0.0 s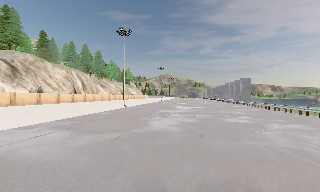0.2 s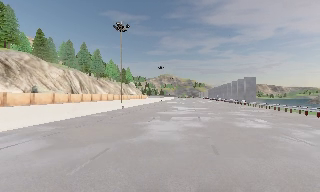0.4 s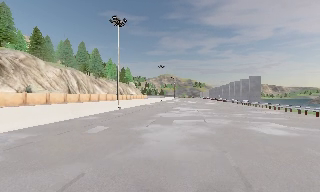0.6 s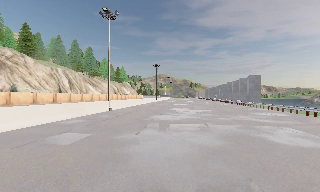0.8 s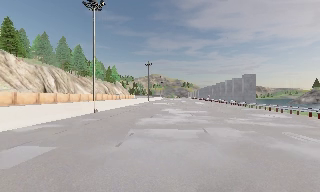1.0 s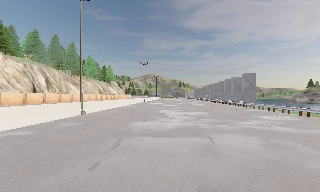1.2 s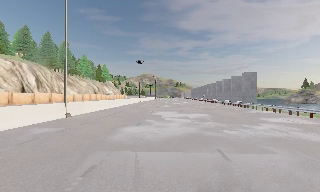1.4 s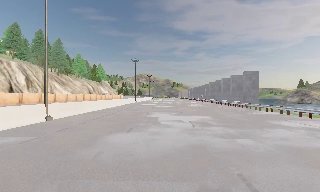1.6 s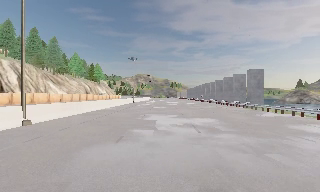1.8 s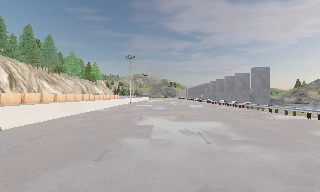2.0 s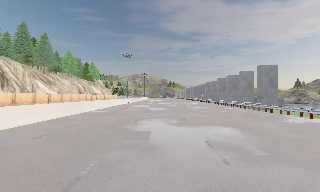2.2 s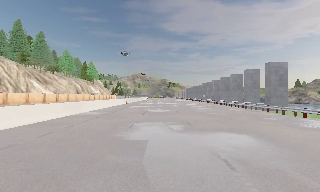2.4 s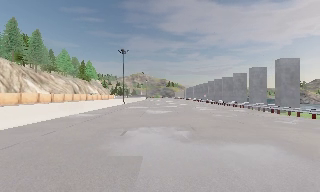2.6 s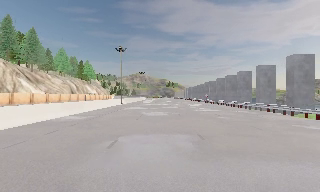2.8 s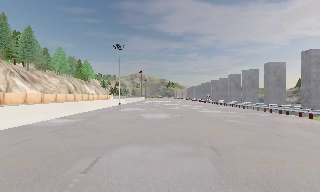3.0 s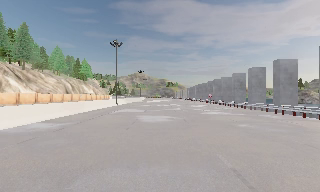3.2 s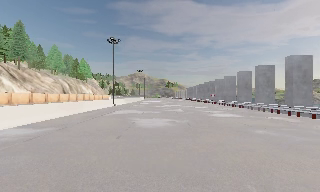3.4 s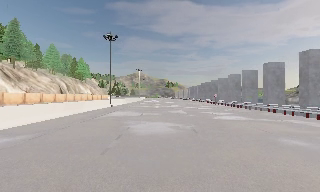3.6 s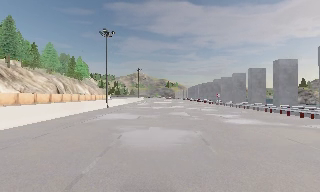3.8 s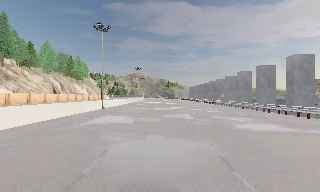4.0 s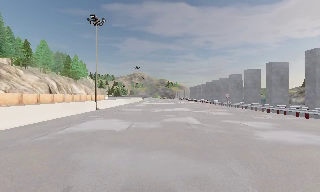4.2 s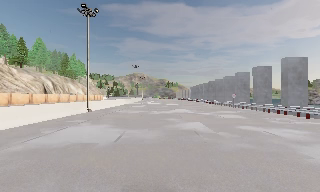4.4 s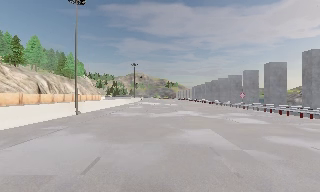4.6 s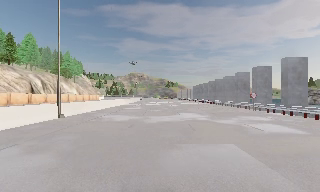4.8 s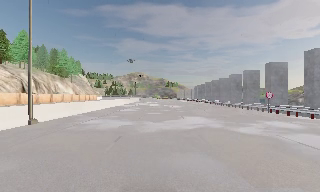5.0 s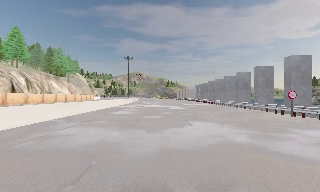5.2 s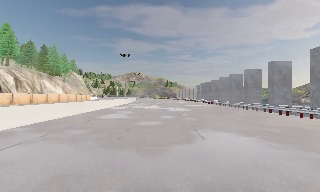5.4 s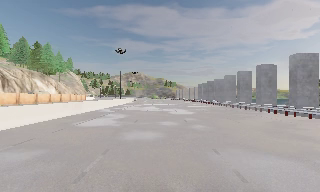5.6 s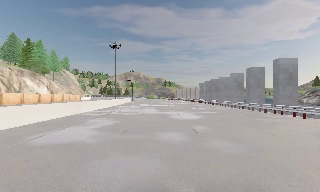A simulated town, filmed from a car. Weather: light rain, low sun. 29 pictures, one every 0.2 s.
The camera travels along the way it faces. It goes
forward.
0.0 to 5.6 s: The camera swings to its right by about 10 degrees, and the scene slides to the left. It travels forward, about 60 m, so what stands in front looms larger. It gains speed.
The film runs forward here.
